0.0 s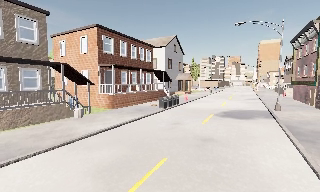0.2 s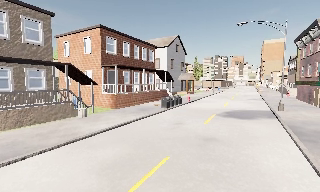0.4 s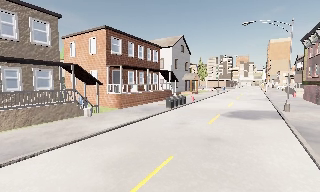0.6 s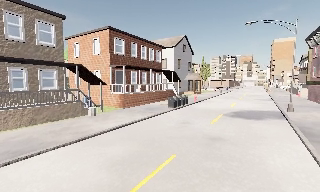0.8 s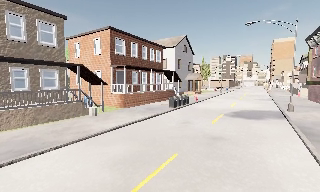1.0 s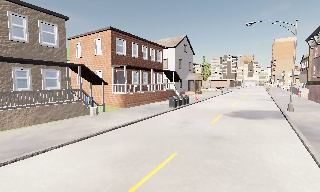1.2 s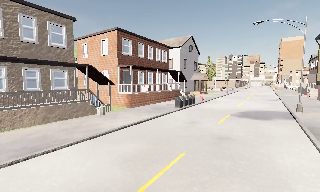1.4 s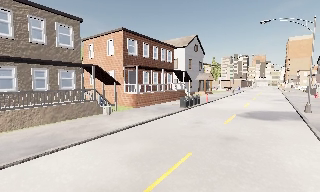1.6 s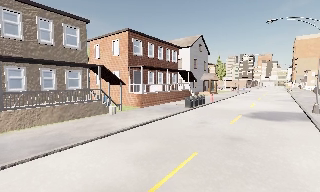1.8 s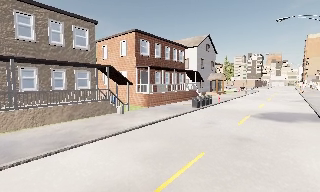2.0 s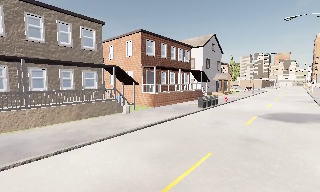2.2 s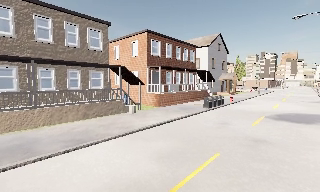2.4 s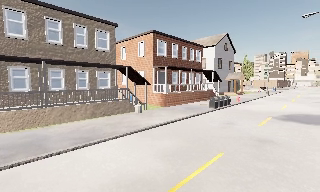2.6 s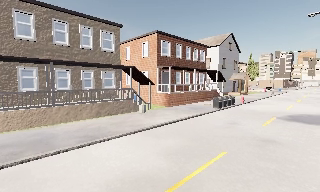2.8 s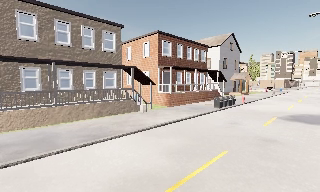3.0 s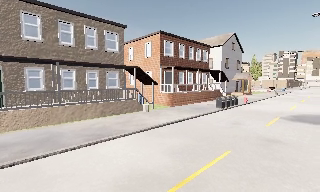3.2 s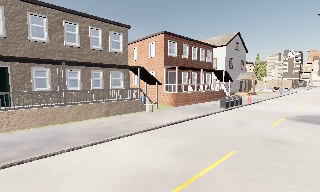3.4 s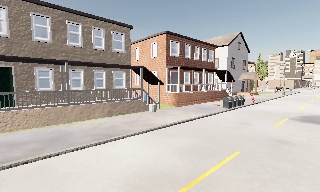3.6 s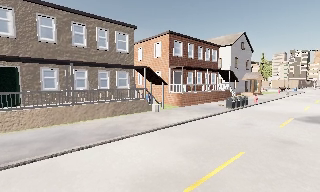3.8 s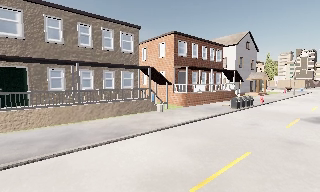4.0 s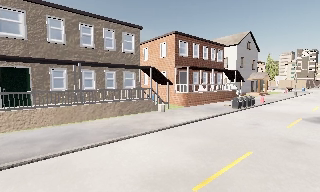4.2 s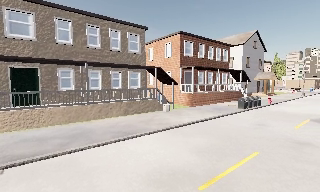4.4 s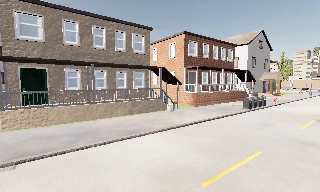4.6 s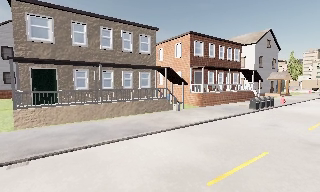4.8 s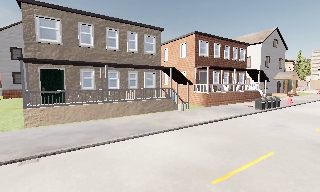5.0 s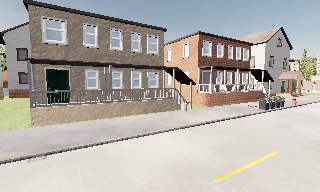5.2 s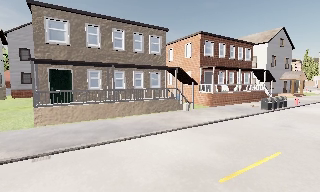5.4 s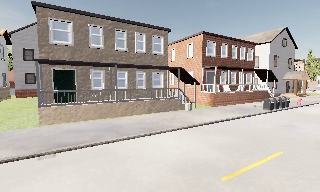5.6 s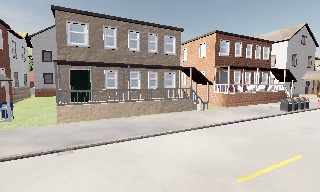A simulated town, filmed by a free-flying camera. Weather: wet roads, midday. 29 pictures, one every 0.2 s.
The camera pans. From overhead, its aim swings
counterclockwise.
The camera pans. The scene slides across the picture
to the right.
0.0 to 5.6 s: The camera swings to its left by about 35 degrees, and the scene slides to the right. It travels backward and to its left, about 2 m.
The film runs backward here.
